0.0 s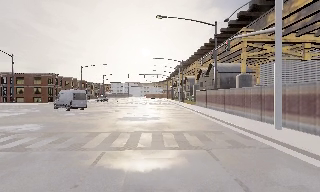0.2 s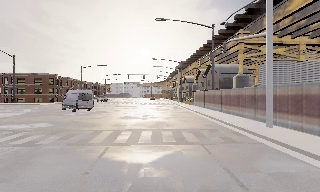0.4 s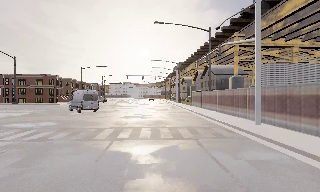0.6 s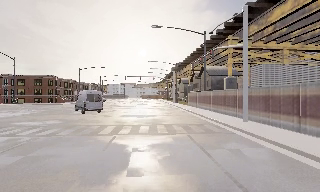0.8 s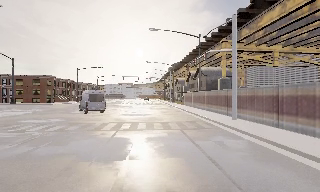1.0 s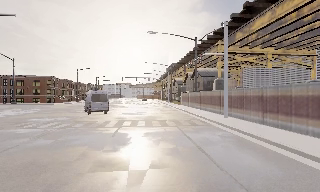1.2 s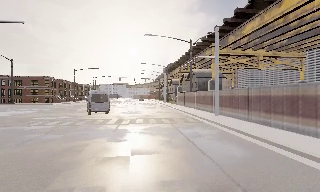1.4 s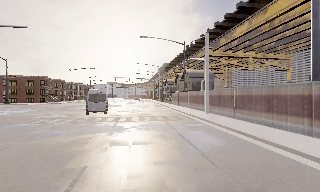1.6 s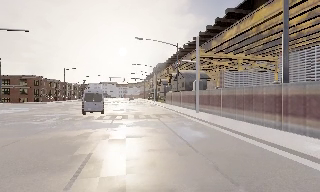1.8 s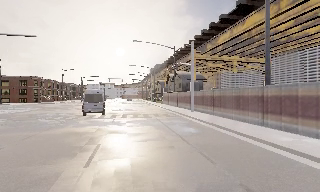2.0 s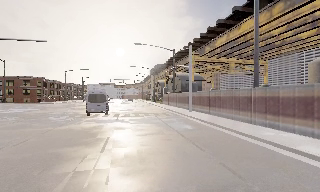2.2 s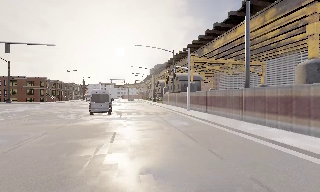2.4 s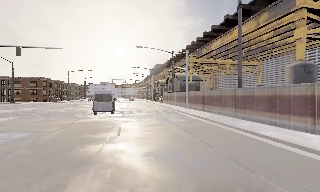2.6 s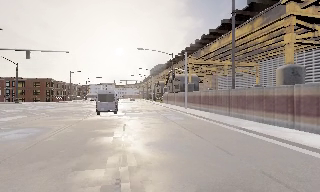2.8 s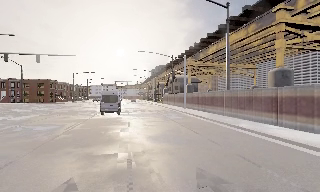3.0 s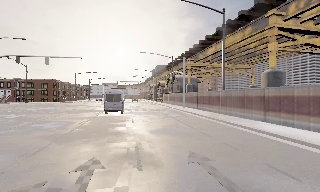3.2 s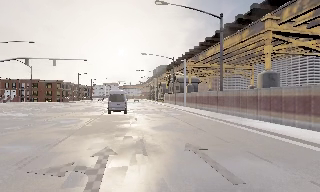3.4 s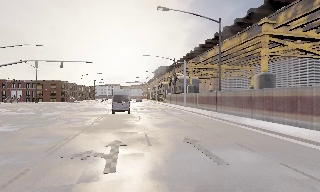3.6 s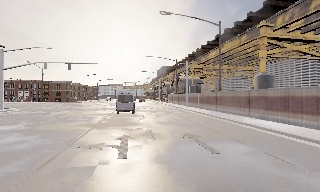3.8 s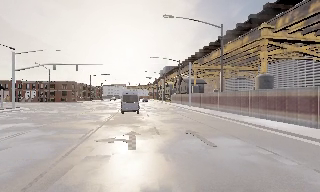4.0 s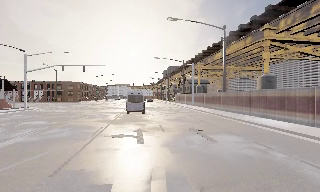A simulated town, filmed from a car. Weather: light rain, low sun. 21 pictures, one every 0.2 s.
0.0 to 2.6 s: The camera travels backward, about 13 m, so what stands in front gets smaller.
2.6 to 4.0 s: The camera travels backward, about 7 m, so what stands in front gets smaller. It loses speed.
The film runs backward here.
